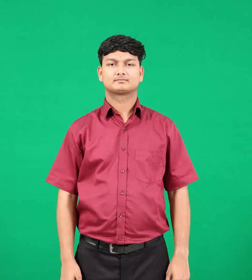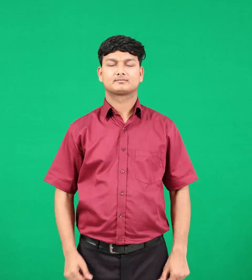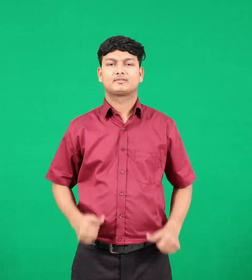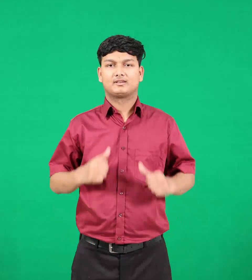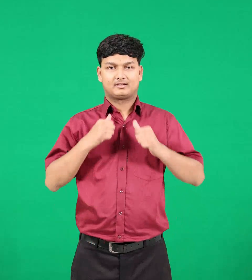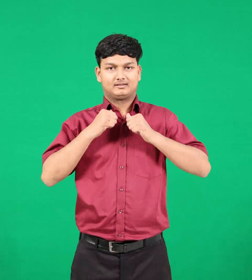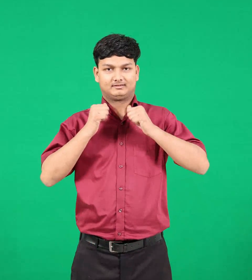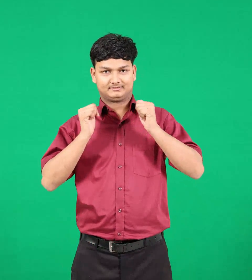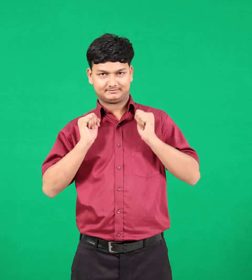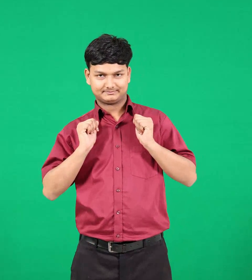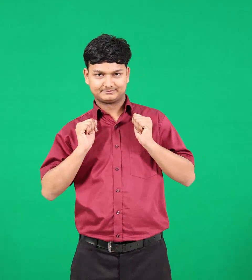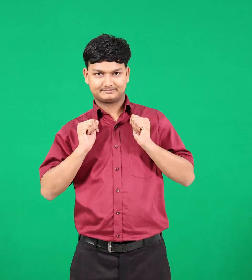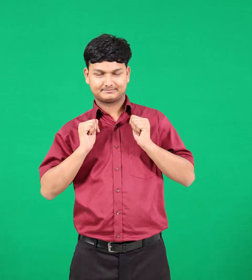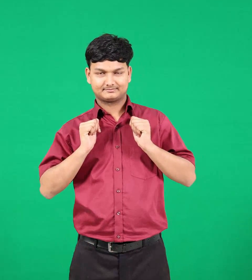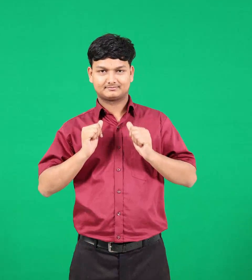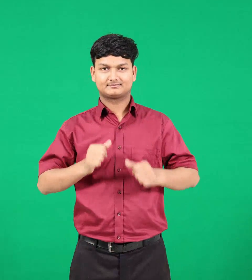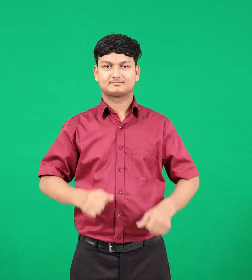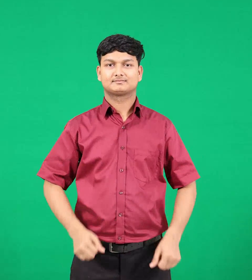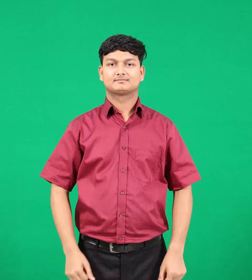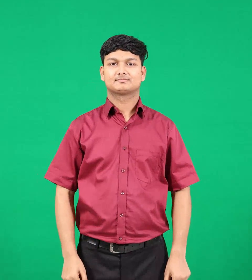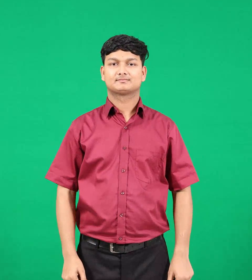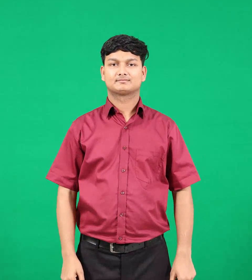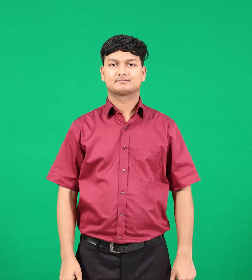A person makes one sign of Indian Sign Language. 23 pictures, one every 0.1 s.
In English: collar
